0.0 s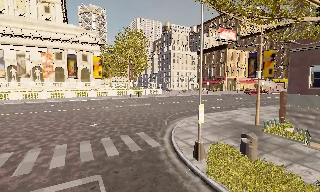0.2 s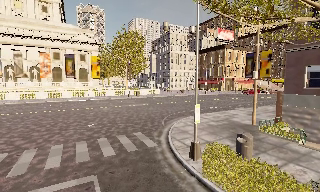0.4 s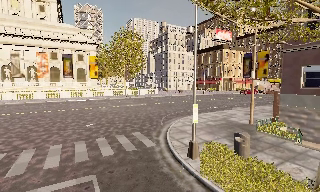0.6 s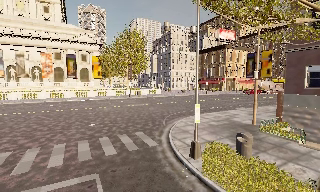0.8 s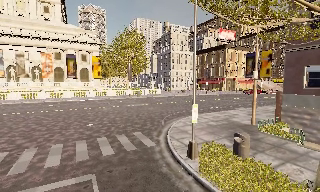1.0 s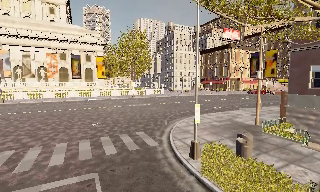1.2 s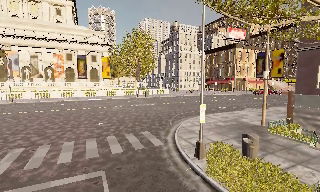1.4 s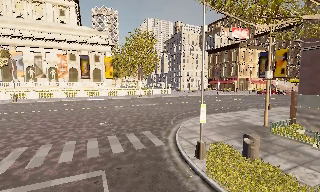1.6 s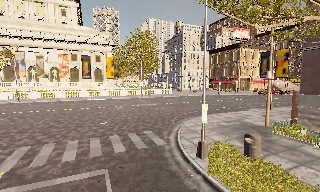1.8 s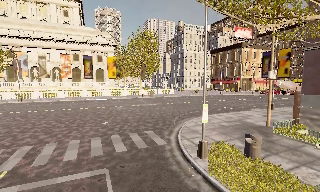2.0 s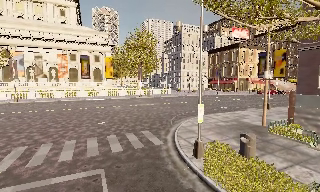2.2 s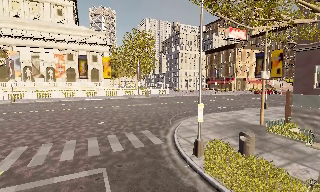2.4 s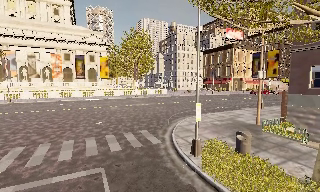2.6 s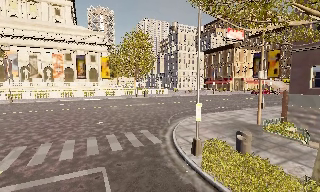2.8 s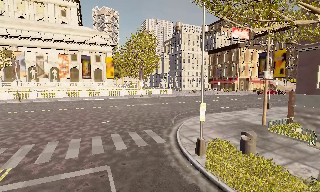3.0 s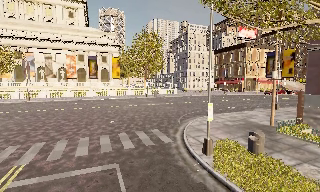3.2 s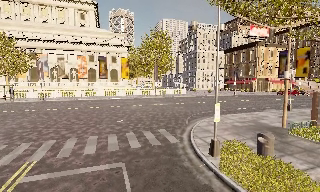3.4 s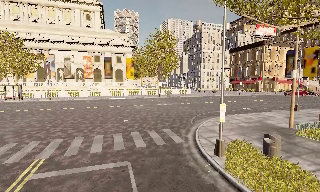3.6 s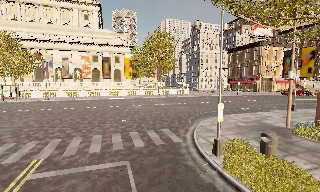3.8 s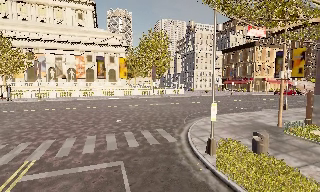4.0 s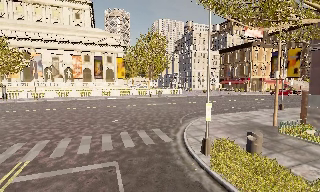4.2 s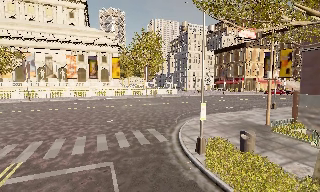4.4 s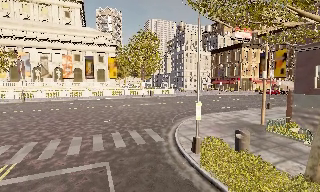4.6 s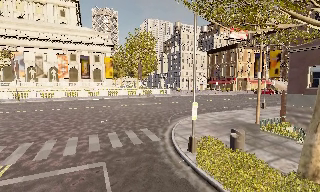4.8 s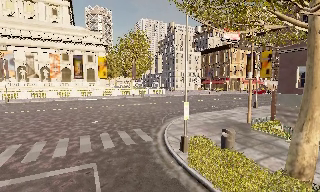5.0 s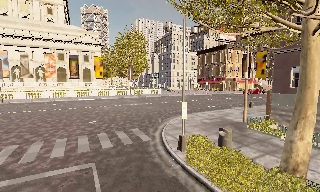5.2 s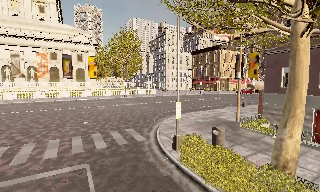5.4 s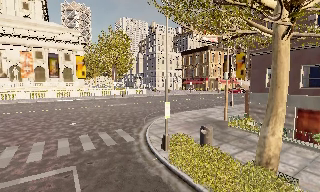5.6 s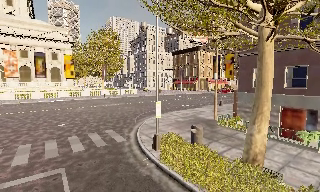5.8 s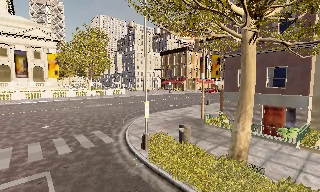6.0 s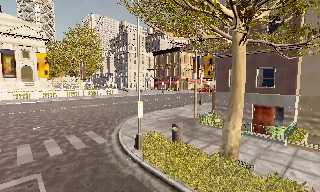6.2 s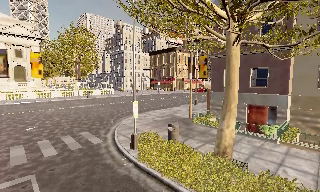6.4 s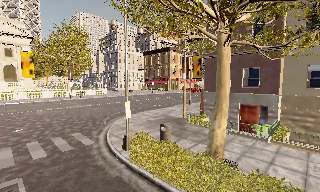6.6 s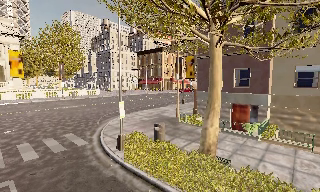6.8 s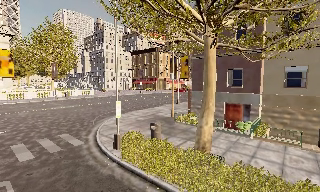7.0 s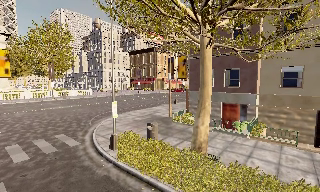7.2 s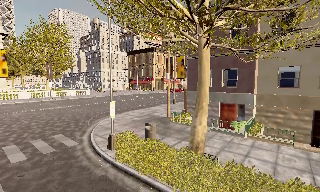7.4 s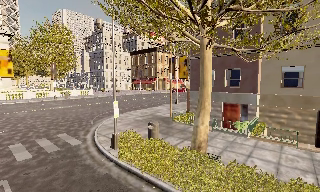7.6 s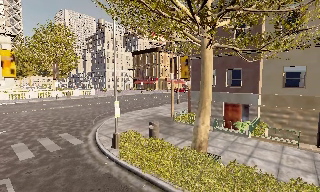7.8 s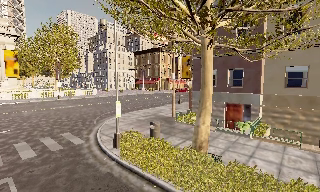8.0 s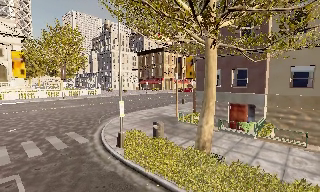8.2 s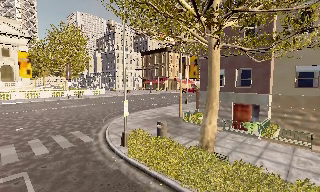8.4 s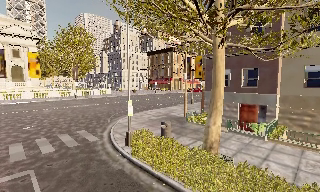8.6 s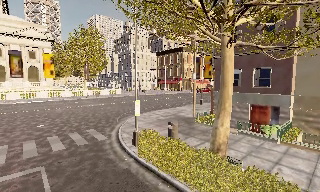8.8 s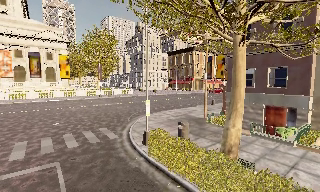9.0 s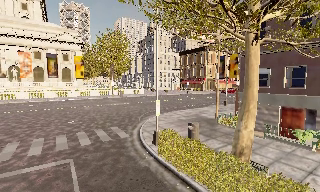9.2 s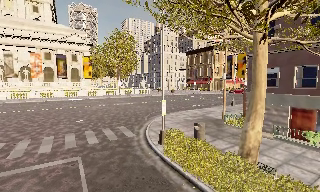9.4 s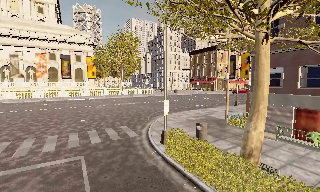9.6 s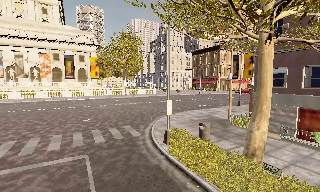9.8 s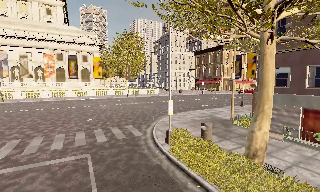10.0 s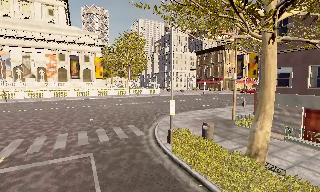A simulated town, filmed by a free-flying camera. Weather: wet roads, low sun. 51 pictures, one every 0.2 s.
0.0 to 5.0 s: The camera travels backward and to its right, about 1 m, so what stands in front gets smaller.
5.0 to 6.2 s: The camera pans to its right, which is clockwise from overhead, by about 15 degrees.
6.2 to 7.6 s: The camera shifts only a little, or ends up much as it began.
7.6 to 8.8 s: The camera pans to its left, which is counterclockwise from overhead, by about 15 degrees.
8.8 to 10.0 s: The camera shifts only a little, or ends up much as it began.
The film runs backward here.
